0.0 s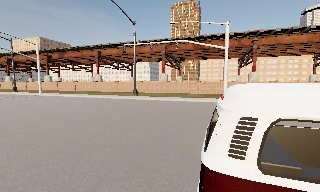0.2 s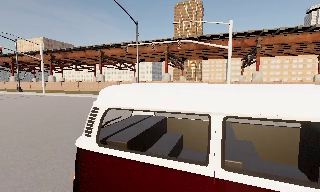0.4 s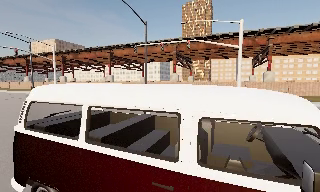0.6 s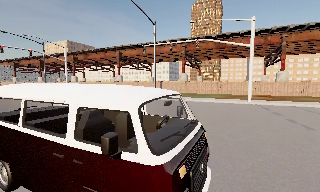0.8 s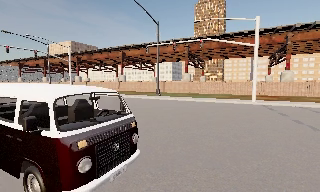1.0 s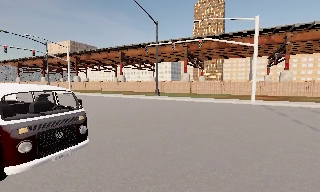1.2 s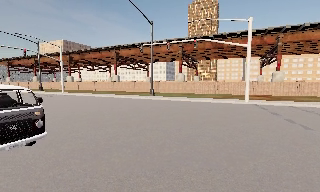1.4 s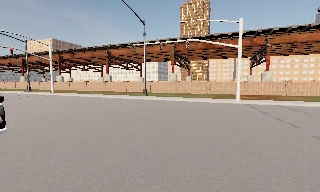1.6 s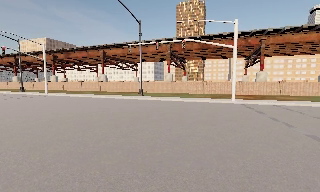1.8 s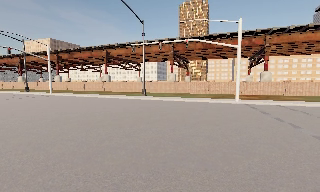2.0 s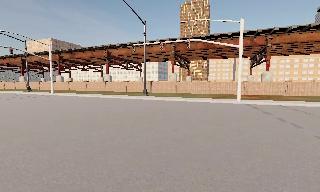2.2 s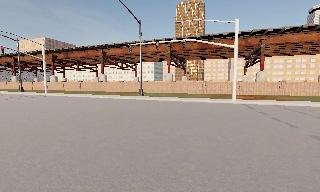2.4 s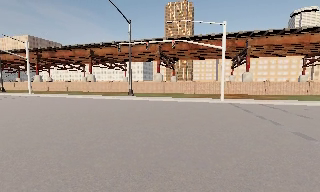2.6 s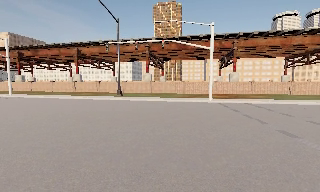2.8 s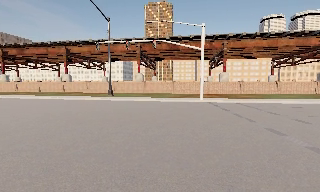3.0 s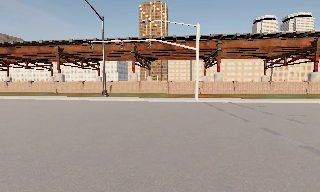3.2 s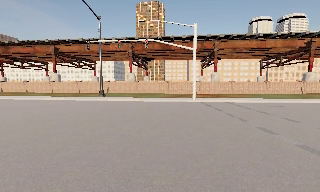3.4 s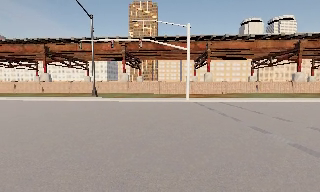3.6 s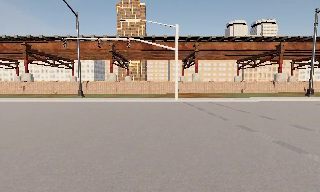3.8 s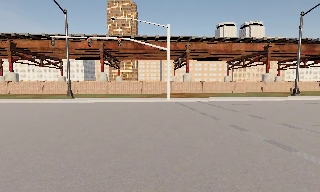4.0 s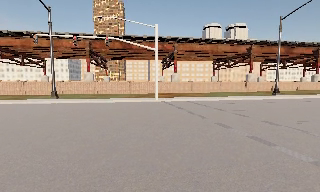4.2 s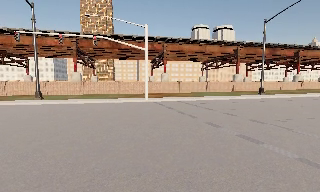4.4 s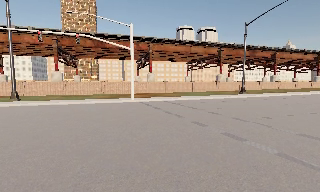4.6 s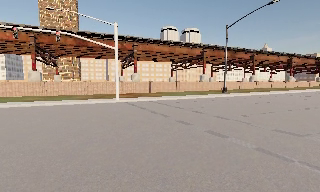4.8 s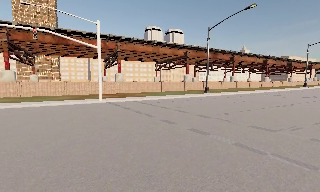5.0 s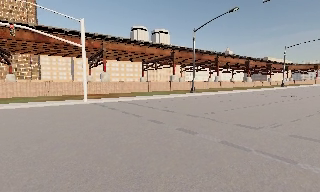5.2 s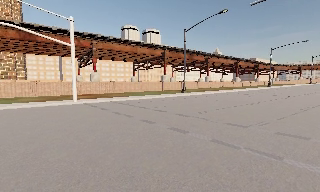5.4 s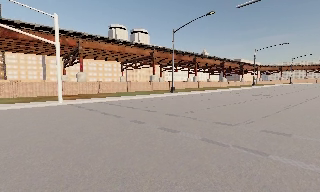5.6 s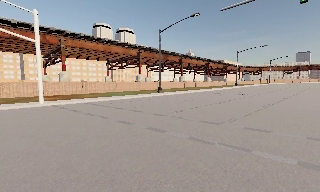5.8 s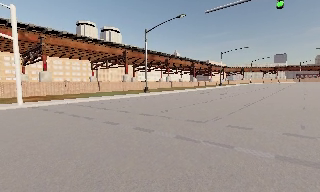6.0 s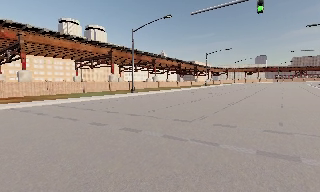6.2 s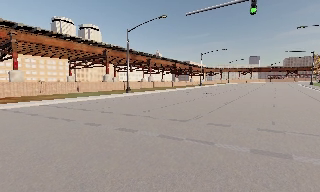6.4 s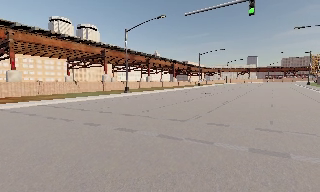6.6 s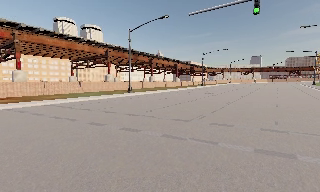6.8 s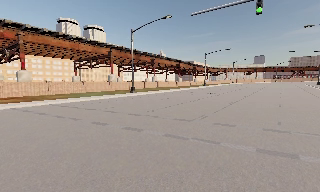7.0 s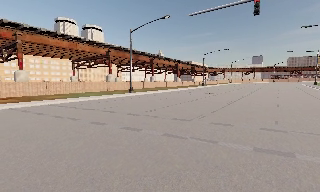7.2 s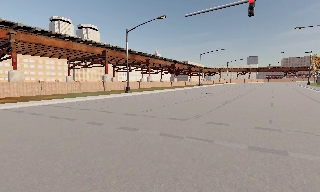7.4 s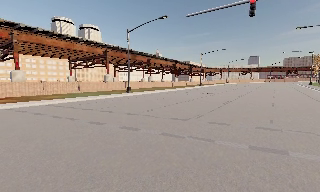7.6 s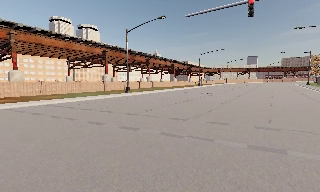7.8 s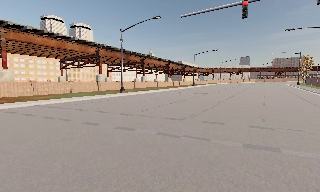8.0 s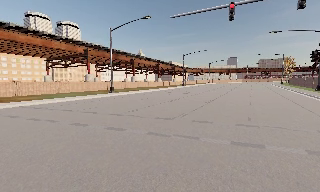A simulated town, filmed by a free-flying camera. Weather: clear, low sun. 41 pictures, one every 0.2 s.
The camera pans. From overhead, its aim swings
clockwise.
The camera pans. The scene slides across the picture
to the left.
0.0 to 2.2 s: The camera shifts only a little, or ends up much as it began.
2.2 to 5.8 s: The camera swings to its right by about 70 degrees, and the scene slides to the left. It travels to its left, about 0.5 m.
5.8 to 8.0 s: The camera pans to its right, which is clockwise from overhead, by about 15 degrees.
The film runs backward here.
